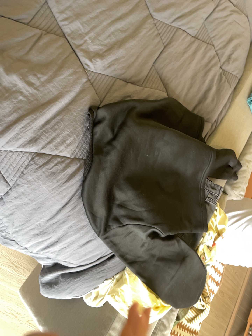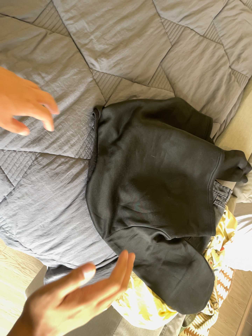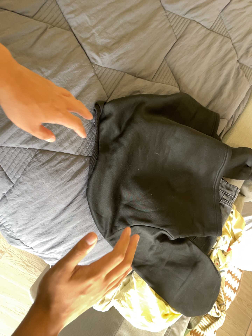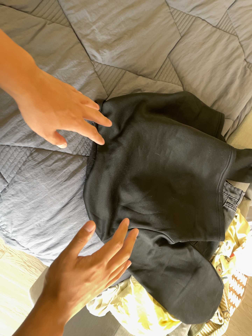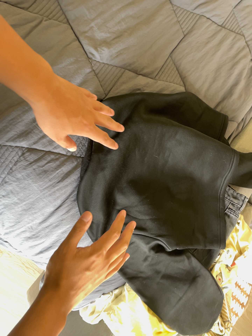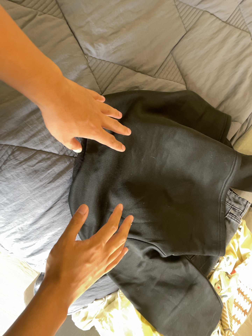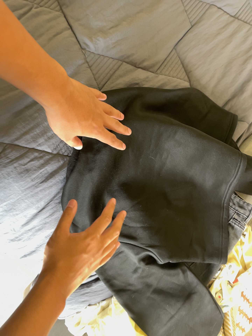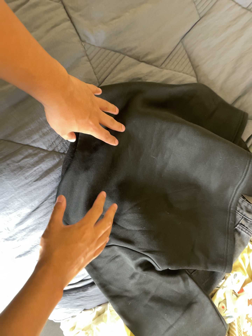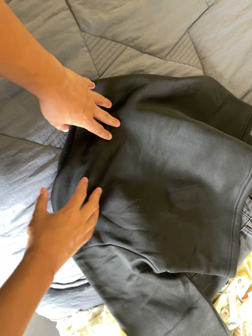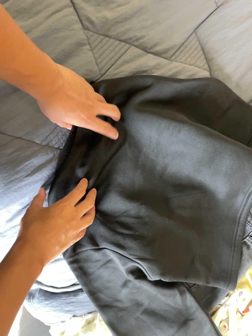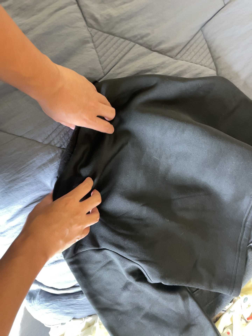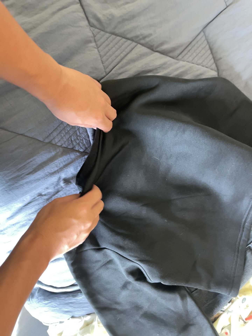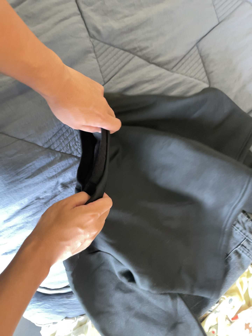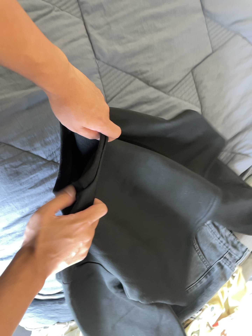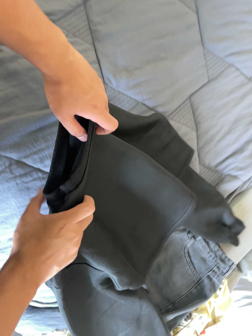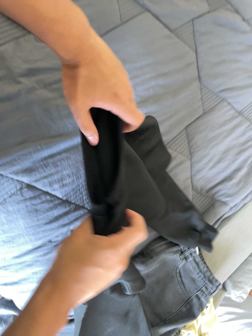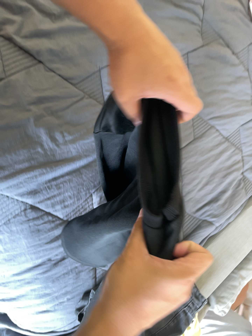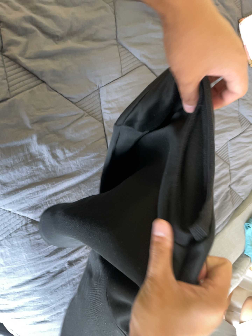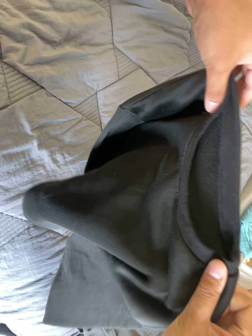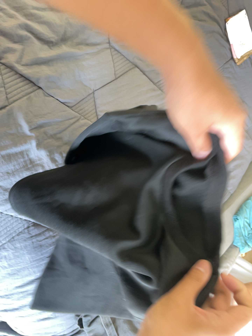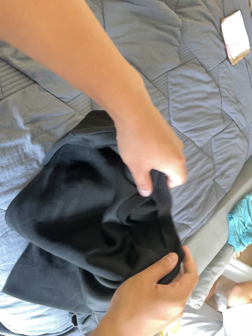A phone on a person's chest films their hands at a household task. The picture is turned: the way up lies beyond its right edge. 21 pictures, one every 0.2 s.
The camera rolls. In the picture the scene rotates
clockwise.
0.0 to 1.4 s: The camera pans to its left by about 15 degrees. It travels forward and to its right, about 24 cm, so what stands in front looms larger.
1.4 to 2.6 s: The camera rolls about its line of sight by about 10 degrees, and the scene rotates clockwise.
2.6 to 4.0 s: The camera pans to its right by about 20 degrees. It travels backward, toward the top of its view and to its left, about 32 cm, so what stands in front gets smaller.
The film runs forward here.
